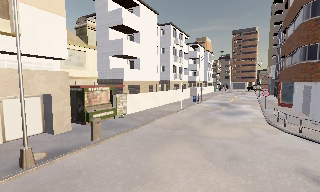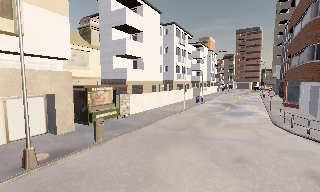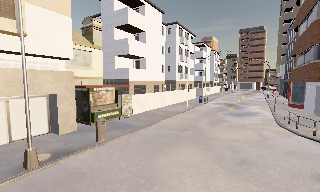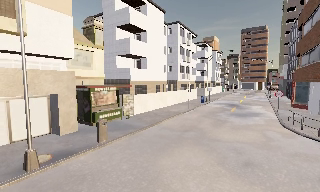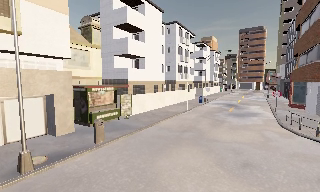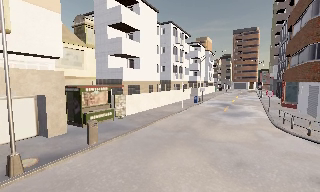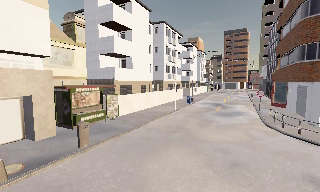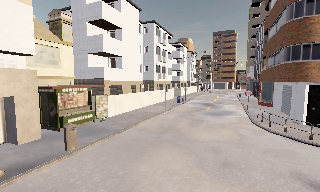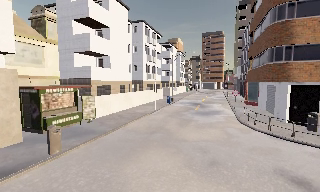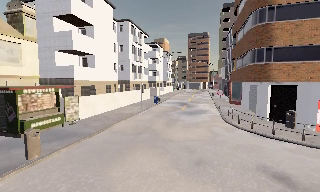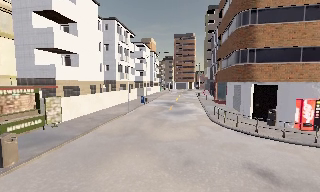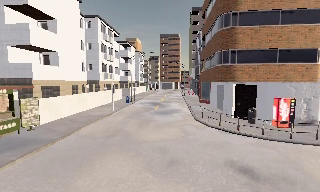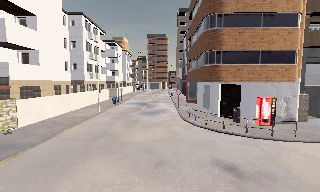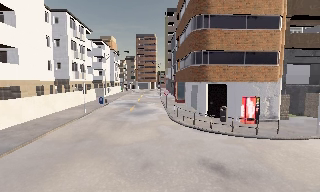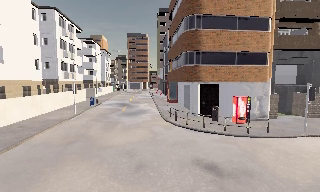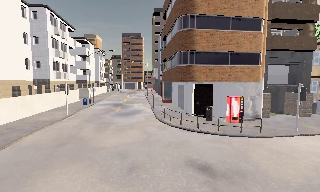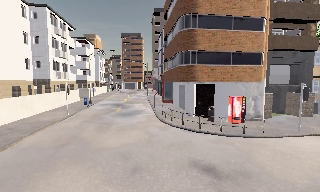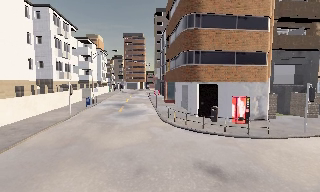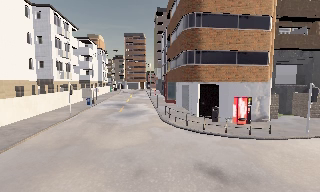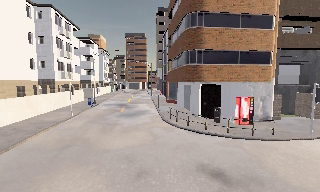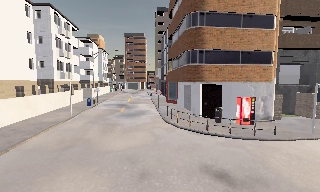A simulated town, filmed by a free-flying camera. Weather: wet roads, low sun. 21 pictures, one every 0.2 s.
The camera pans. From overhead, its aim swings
clockwise.
The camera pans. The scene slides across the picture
to the left.
0.0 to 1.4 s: The camera travels forward, about 1 m, so what stands in front looms larger.
1.4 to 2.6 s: The scene slides to the left, as the camera pans about 25 degrees to its right. It travels forward, about 0.5 m, so what stands in front looms larger.
2.6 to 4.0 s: The camera travels forward, about 0.5 m, so what stands in front looms larger.
The film runs forward here.
